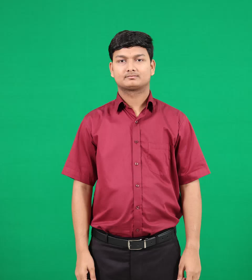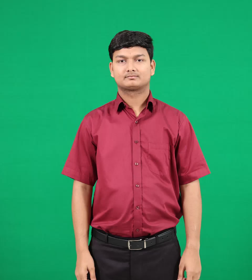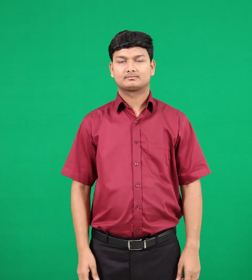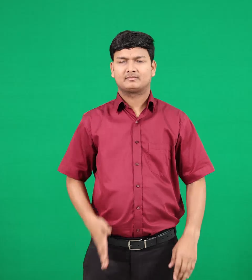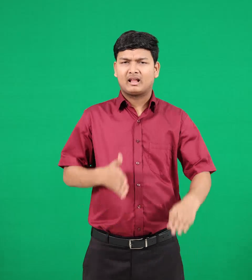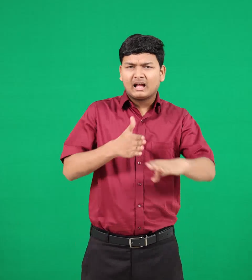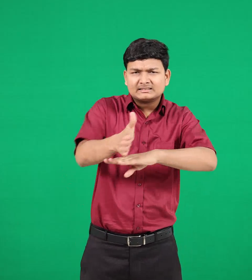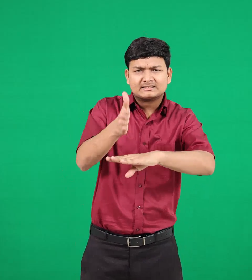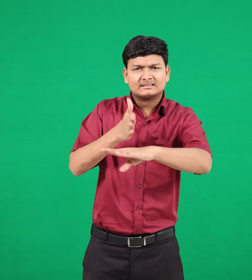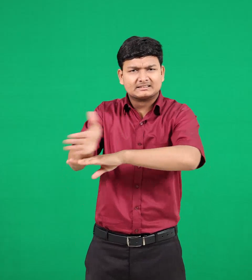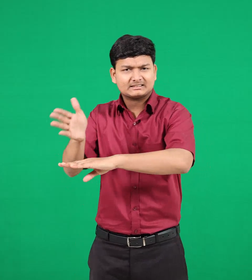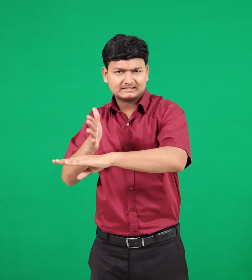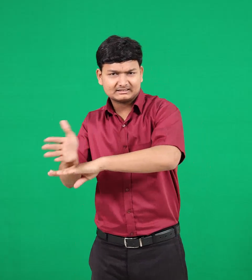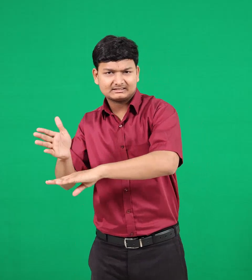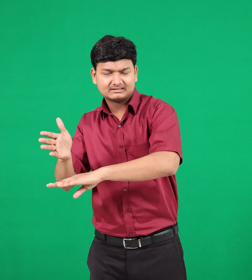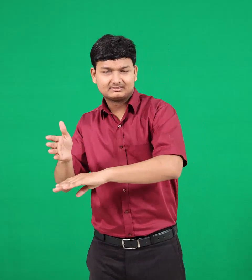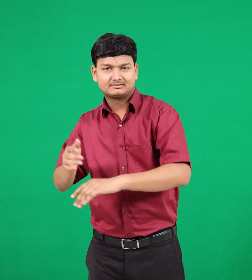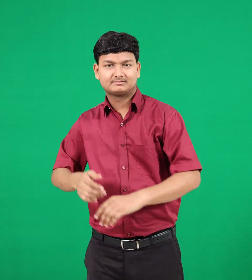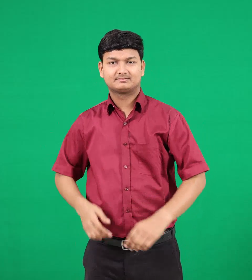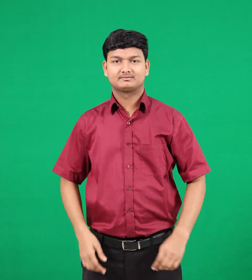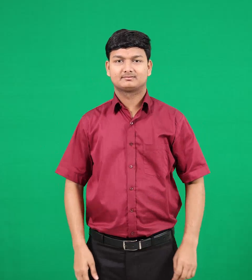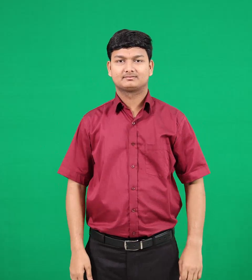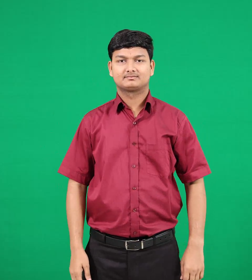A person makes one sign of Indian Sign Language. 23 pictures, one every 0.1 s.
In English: hurt & harm
